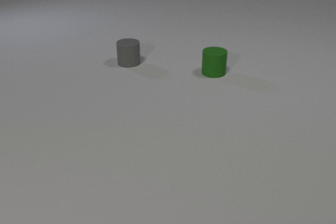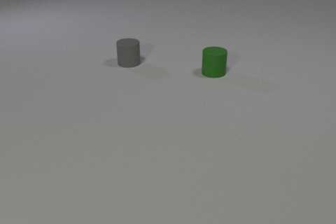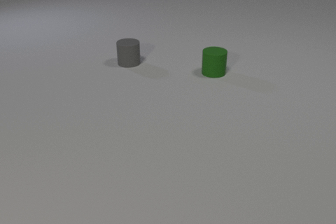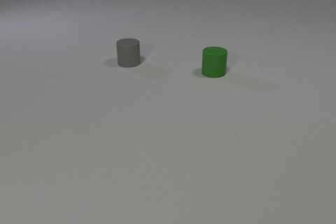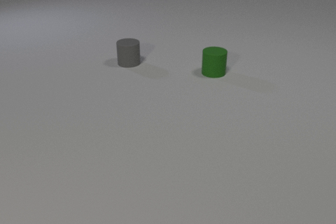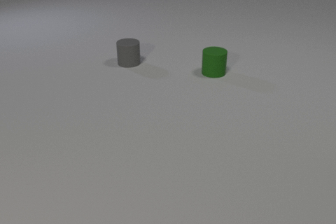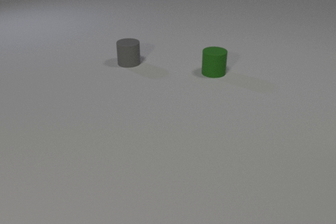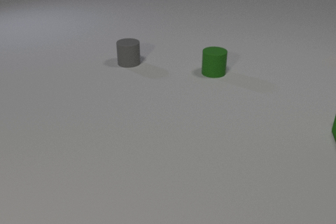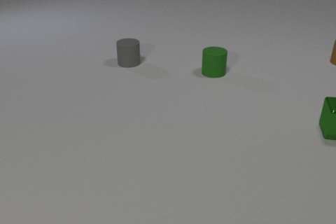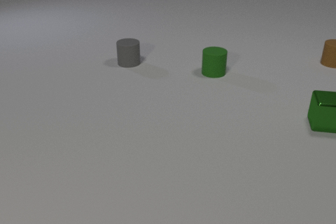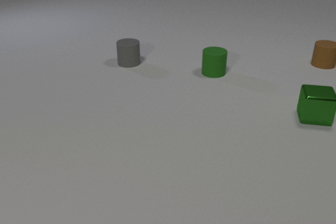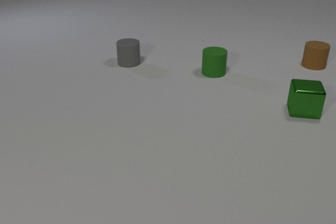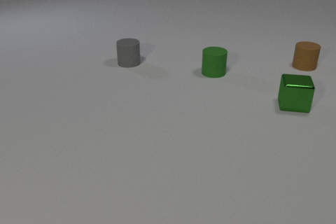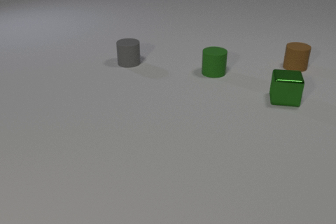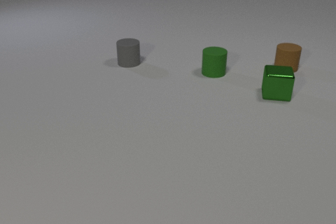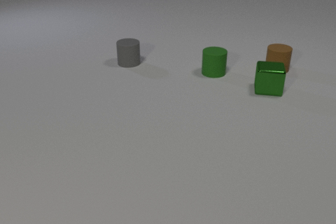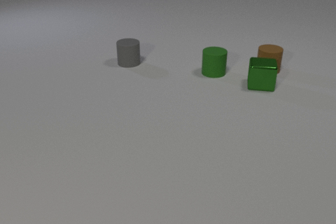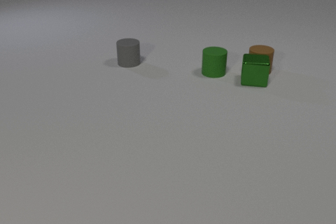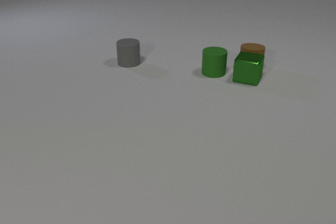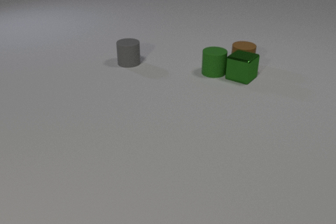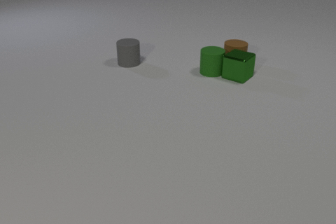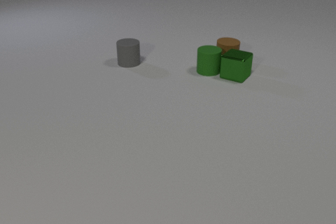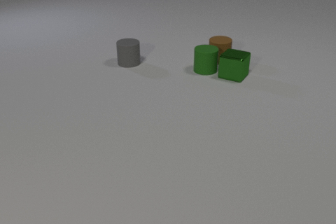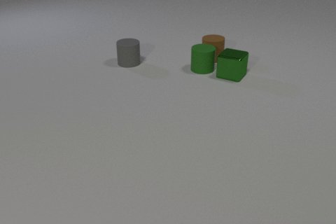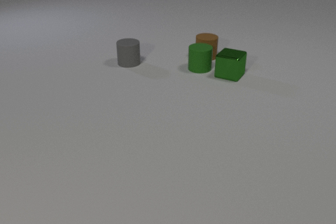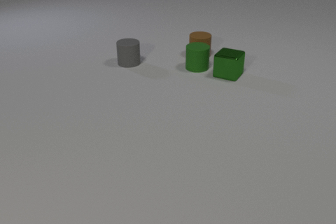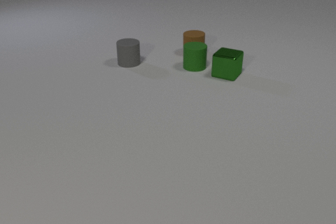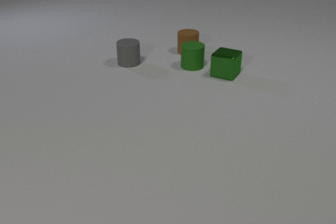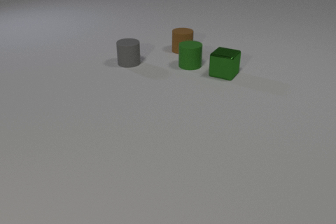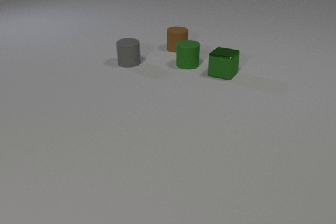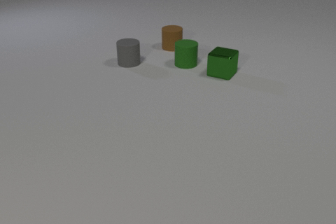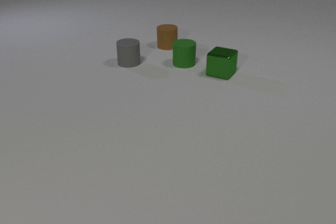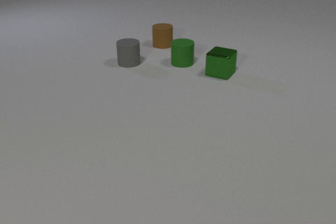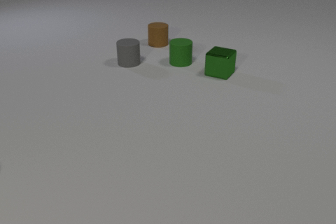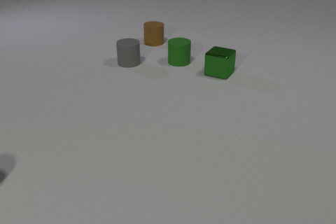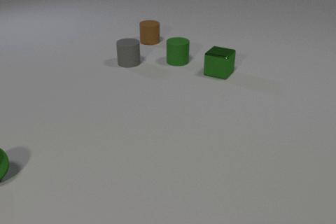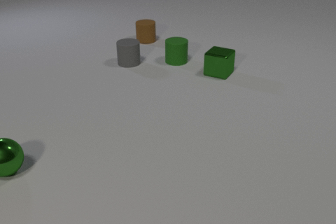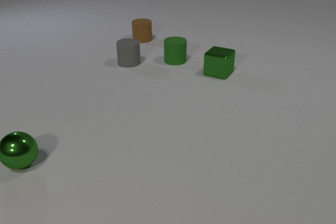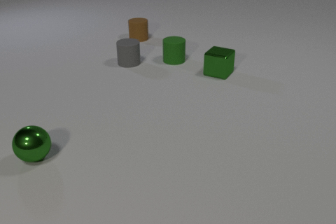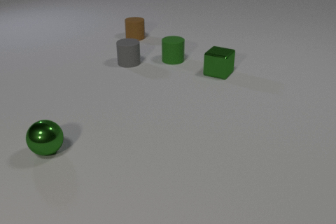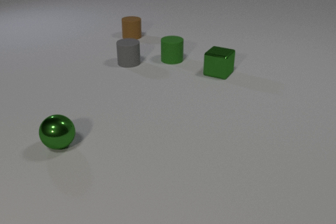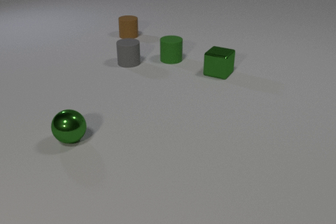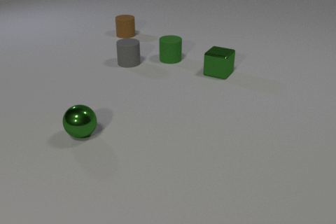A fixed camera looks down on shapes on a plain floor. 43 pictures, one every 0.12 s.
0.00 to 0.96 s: The green metal cube comes in at the right edge, slides to the left and away from the camera. The brown rubber cylinder comes in at the right edge.
0.96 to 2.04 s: The green metal cube slides to the left and away from the camera. The brown rubber cylinder slides to the left and toward the camera. The green metal cube and the brown rubber cylinder collide.
2.04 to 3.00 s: The green metal cube slides to the left and away from the camera. The brown rubber cylinder slides to the left and away from the camera. The green rubber cylinder slides to the left and away from the camera. The green metal cube and the green rubber cylinder collide.
3.00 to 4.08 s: The green metal cube slides to the left. The brown rubber cylinder slides to the left and away from the camera. The green rubber cylinder slides to the left and away from the camera.
4.08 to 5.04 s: The brown rubber cylinder slides to the left and away from the camera. The green rubber cylinder slides to the left and away from the camera. The green metal sphere comes in at the left edge, rolls to the right and away from the camera.
How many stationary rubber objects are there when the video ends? 1.
How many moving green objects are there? 3.
Are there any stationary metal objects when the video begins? no.
